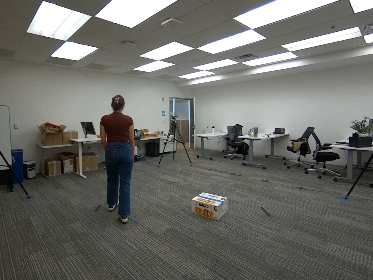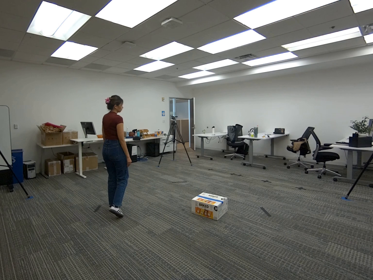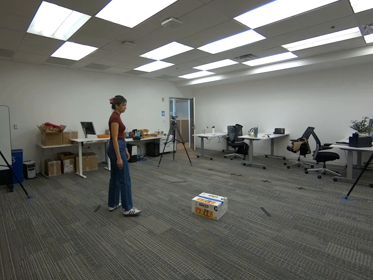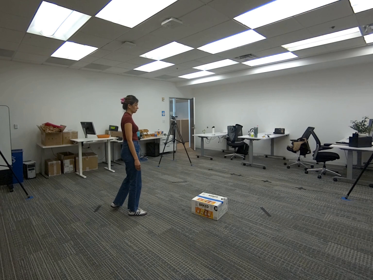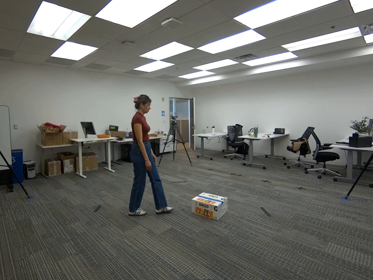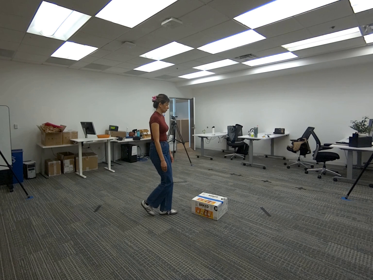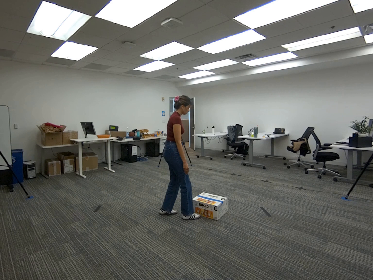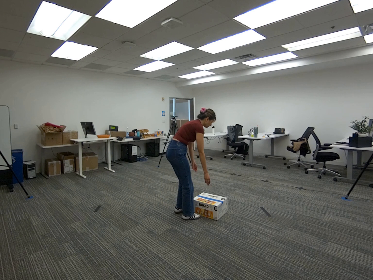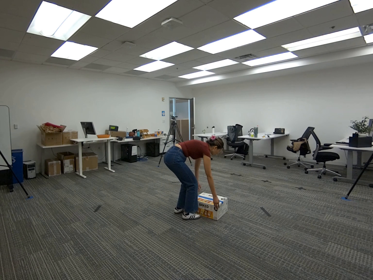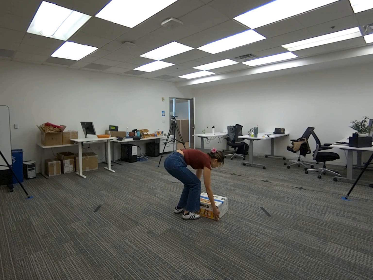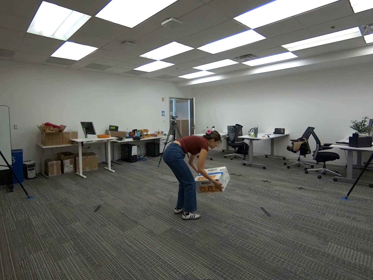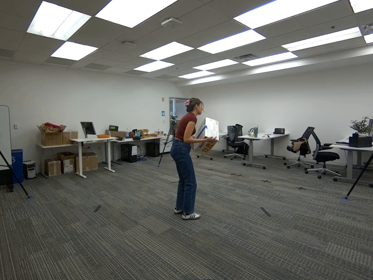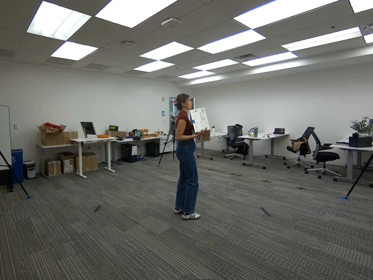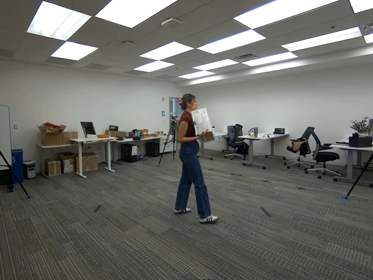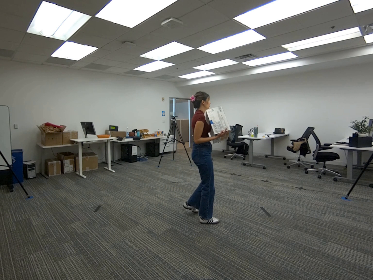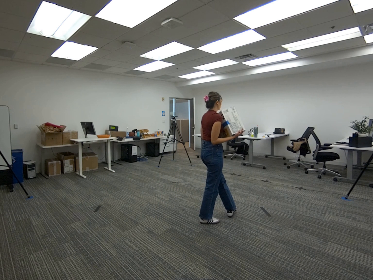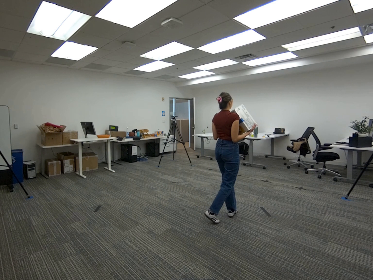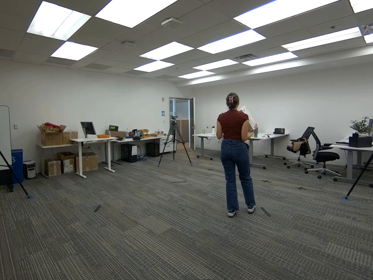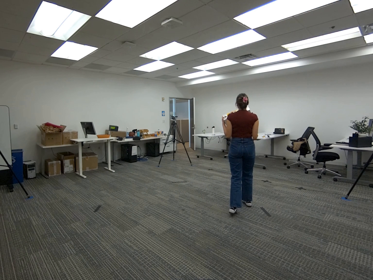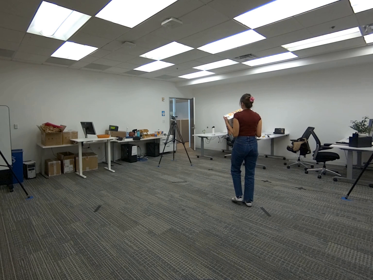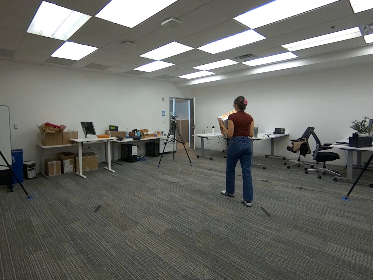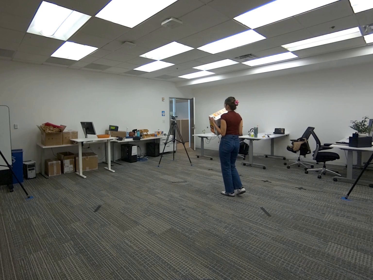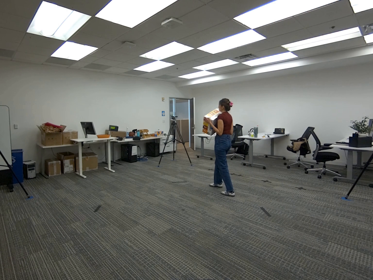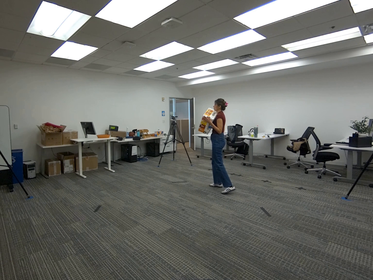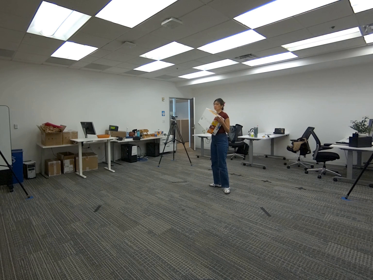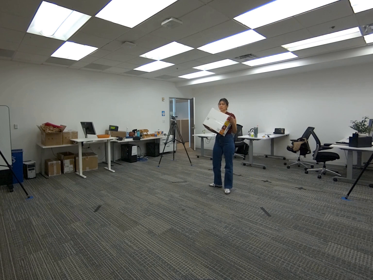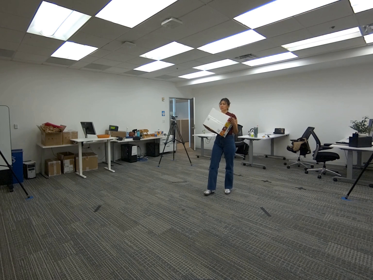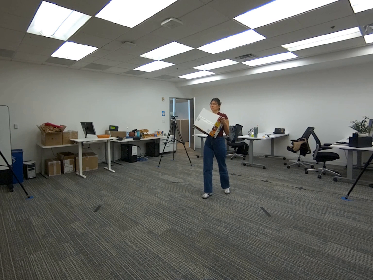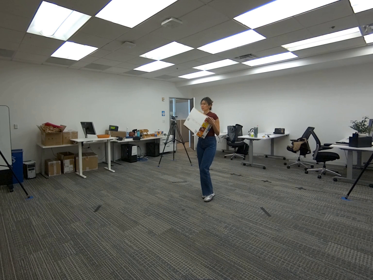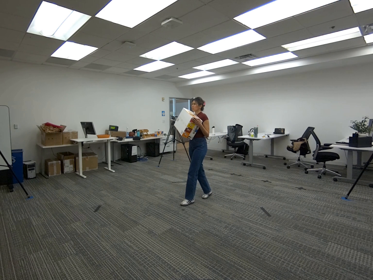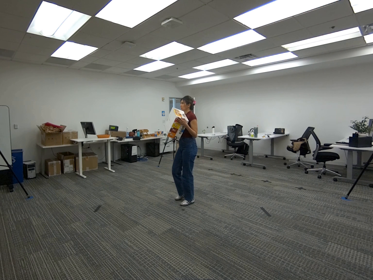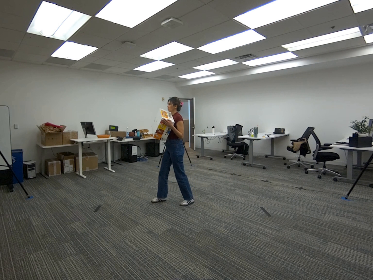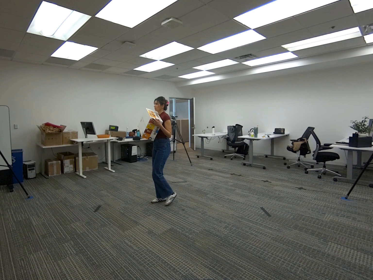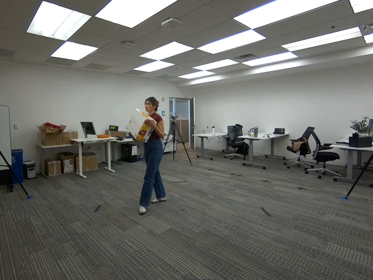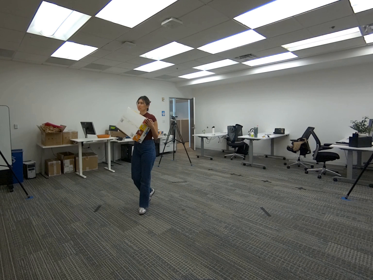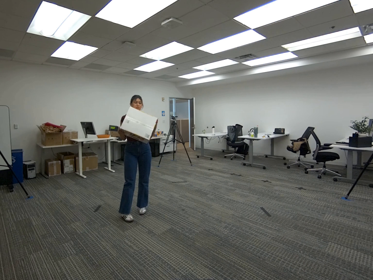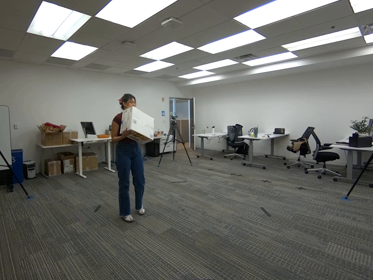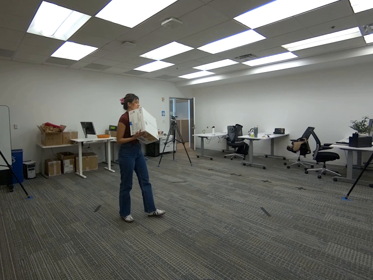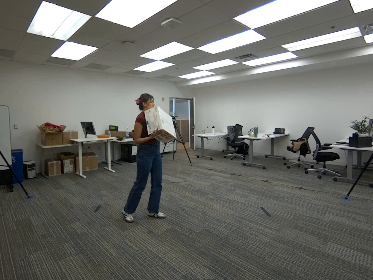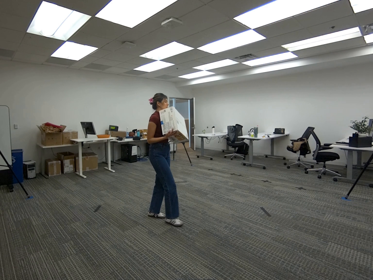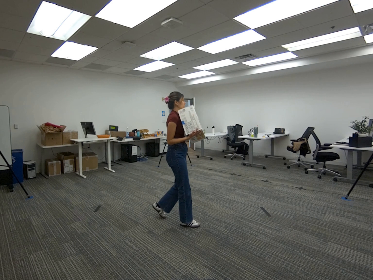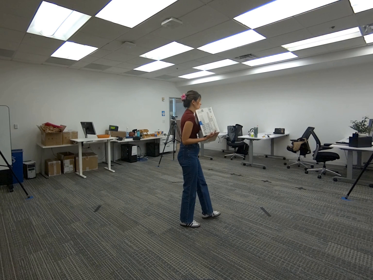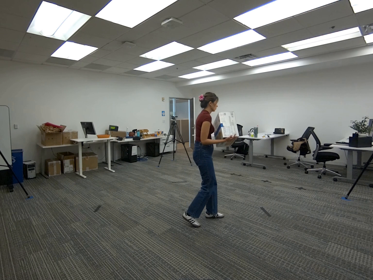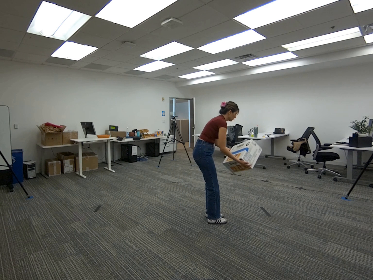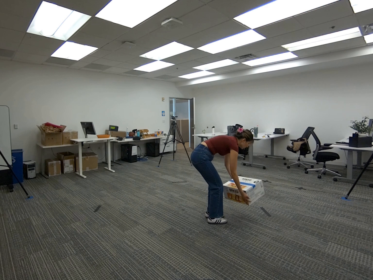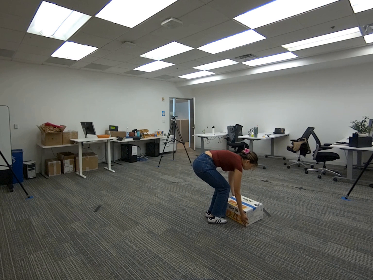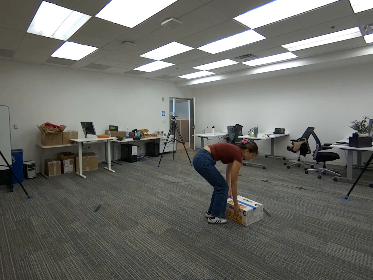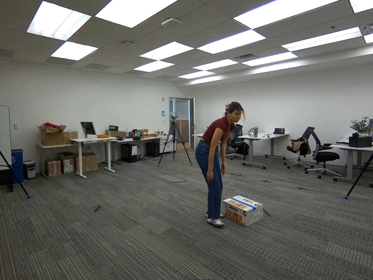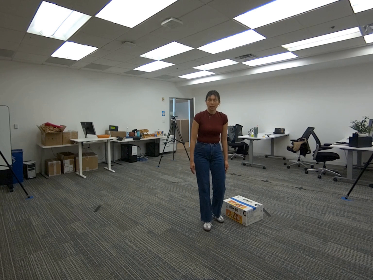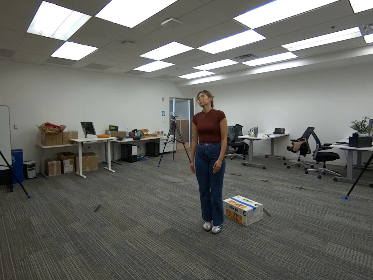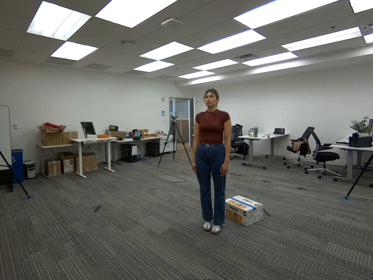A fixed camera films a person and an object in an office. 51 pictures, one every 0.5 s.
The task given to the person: Walk to the snack box on the ground. Use both hands to pick it up, hold it close to your body in front of you while walking, and then place the box back on the ground.
